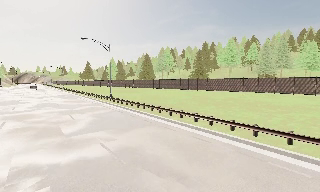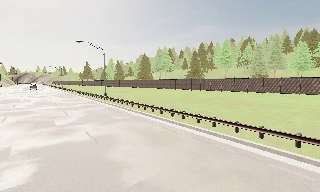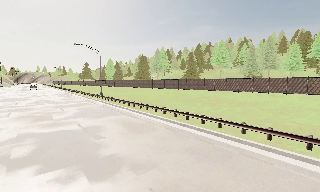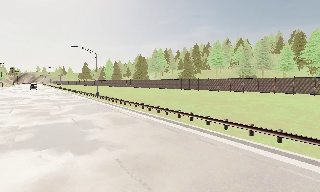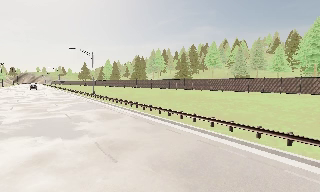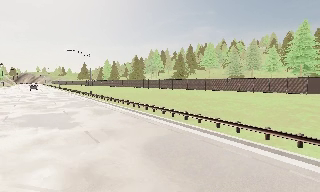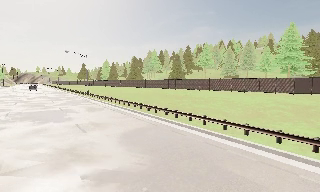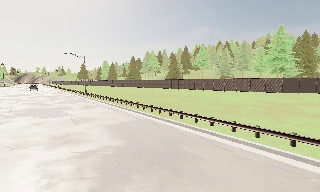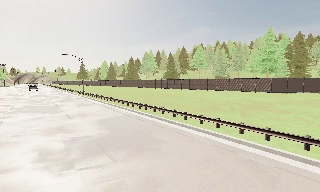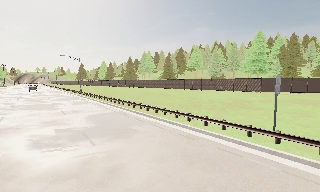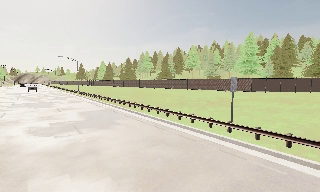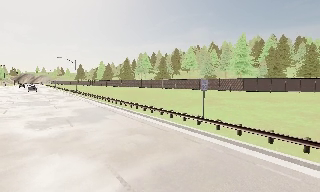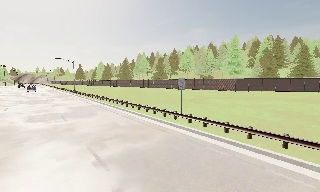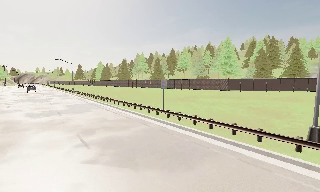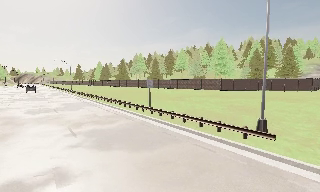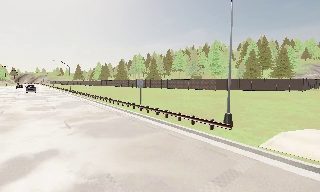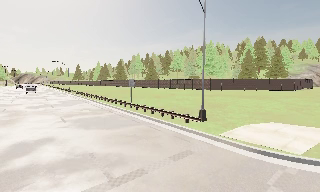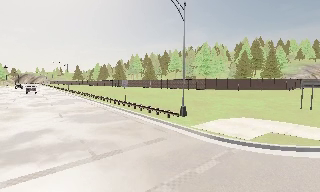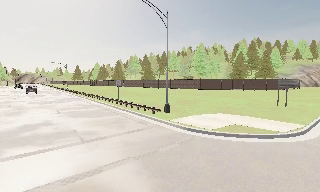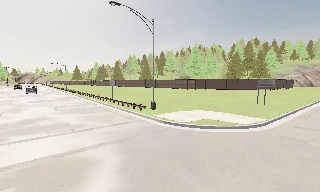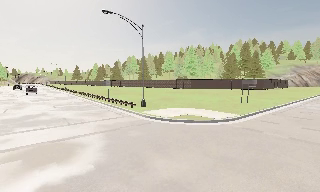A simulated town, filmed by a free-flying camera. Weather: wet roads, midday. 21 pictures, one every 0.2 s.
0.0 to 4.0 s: The camera travels backward and to its right, about 35 m, so what stands in front gets smaller.
The film runs backward here.
